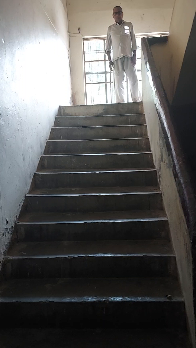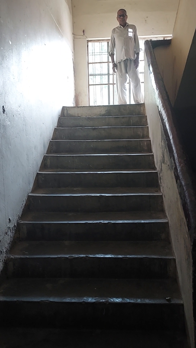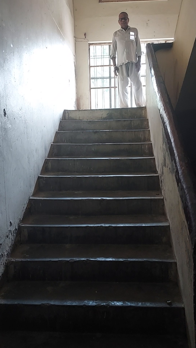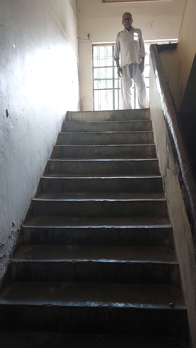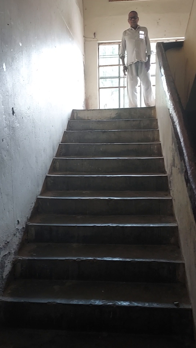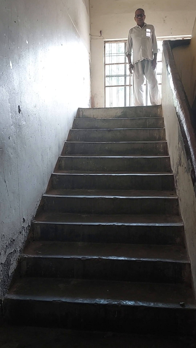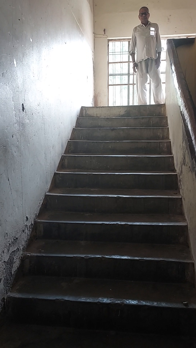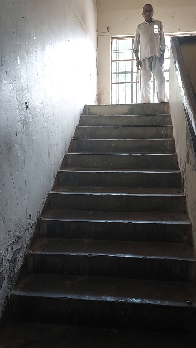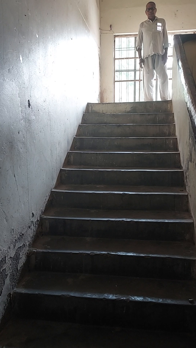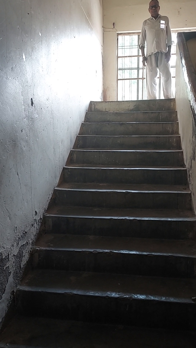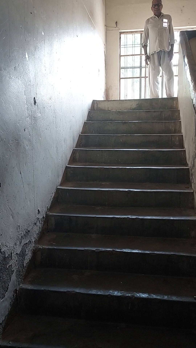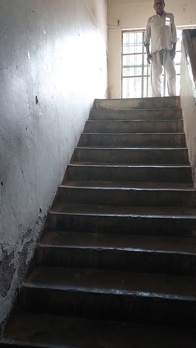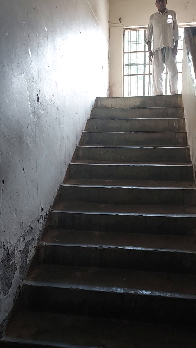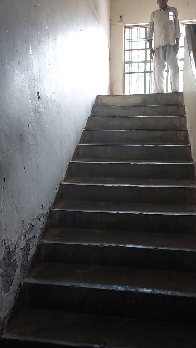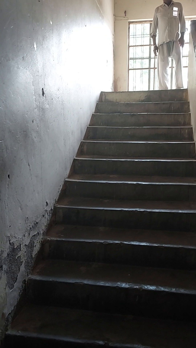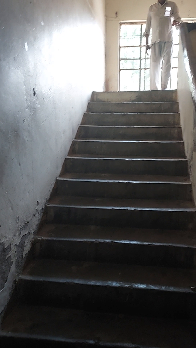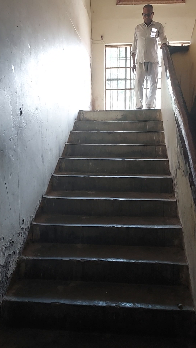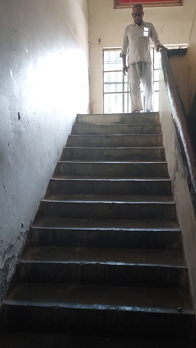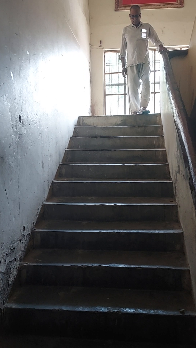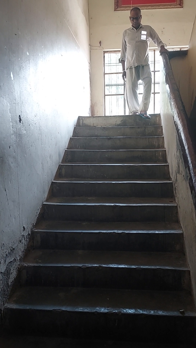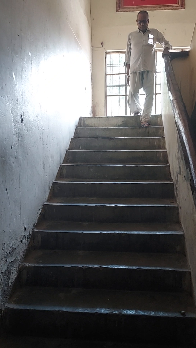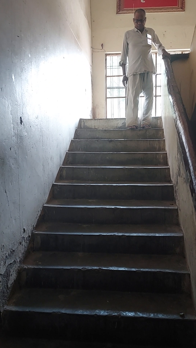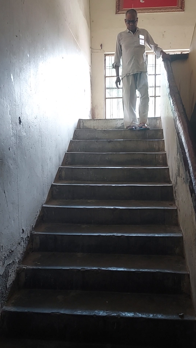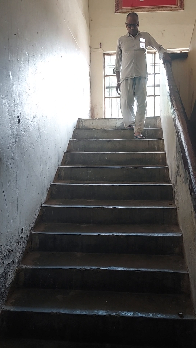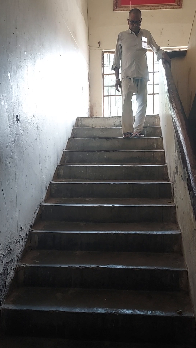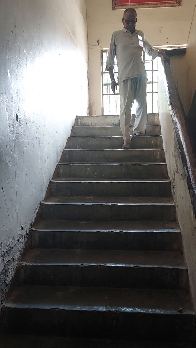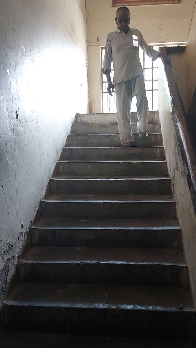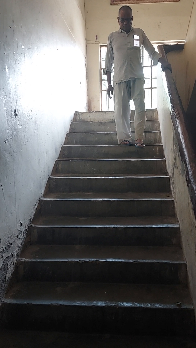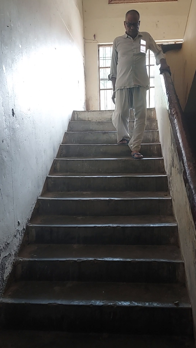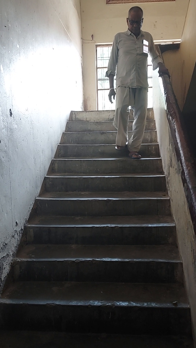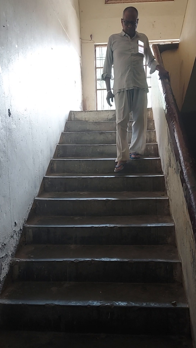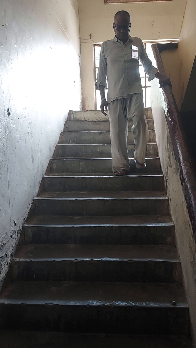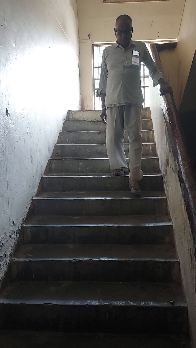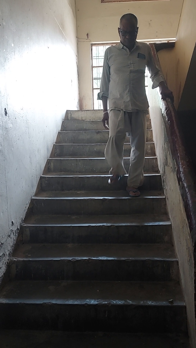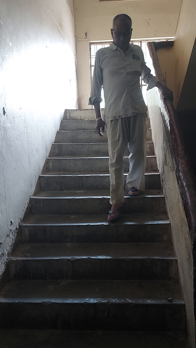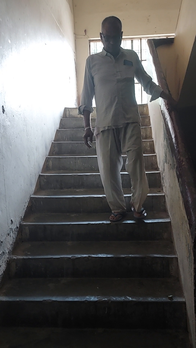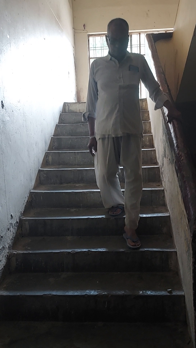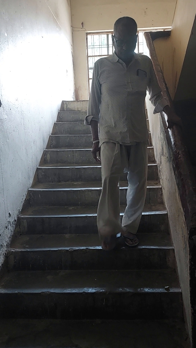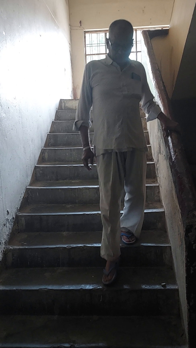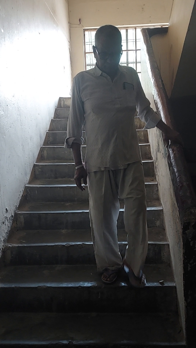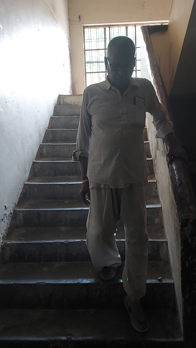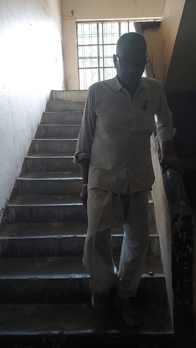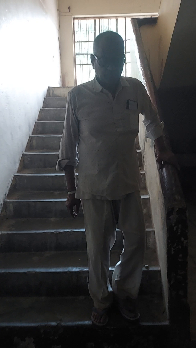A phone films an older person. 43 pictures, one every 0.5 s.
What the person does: Going down stairs.
